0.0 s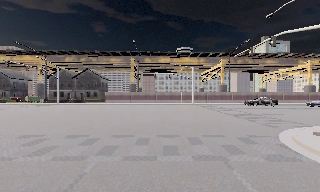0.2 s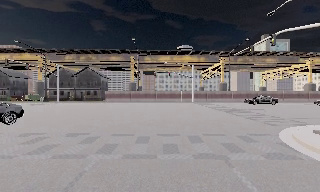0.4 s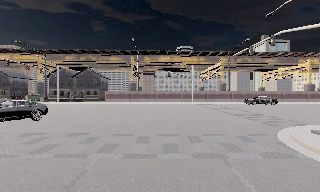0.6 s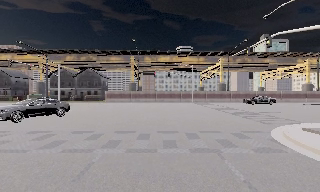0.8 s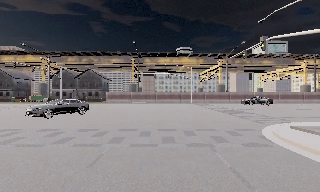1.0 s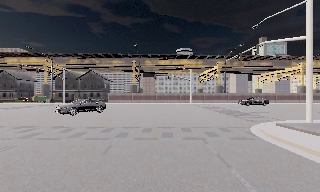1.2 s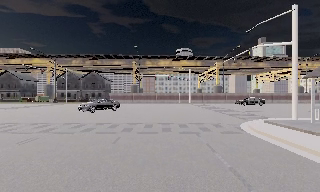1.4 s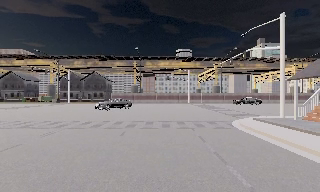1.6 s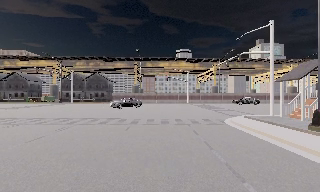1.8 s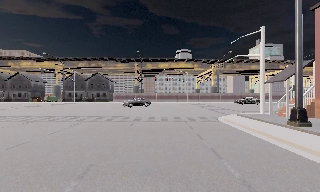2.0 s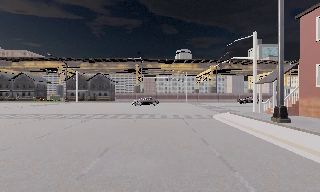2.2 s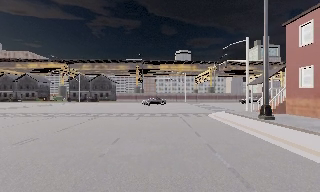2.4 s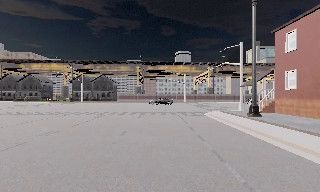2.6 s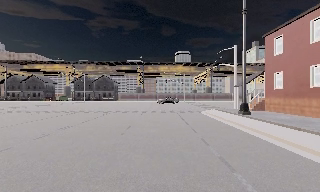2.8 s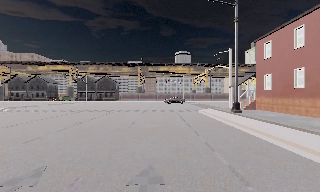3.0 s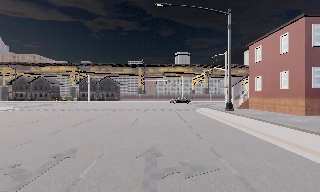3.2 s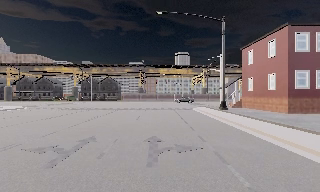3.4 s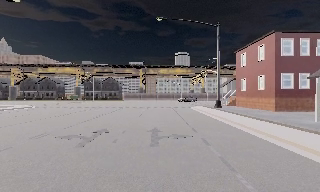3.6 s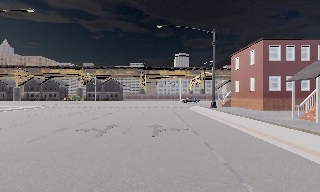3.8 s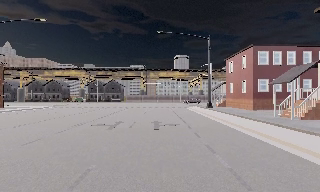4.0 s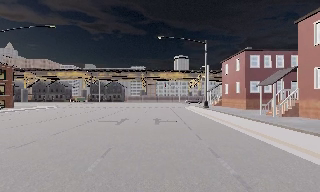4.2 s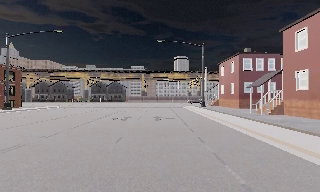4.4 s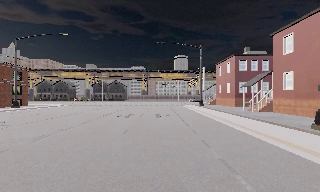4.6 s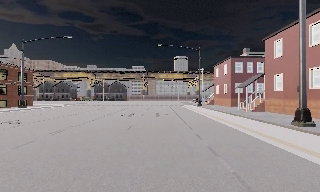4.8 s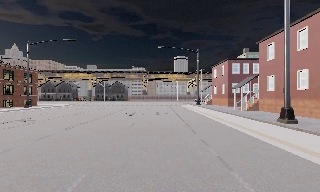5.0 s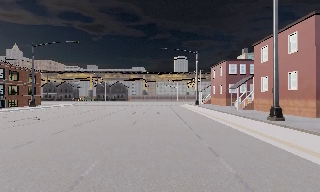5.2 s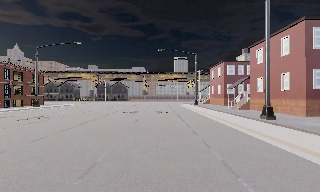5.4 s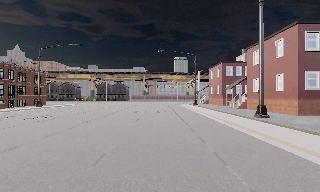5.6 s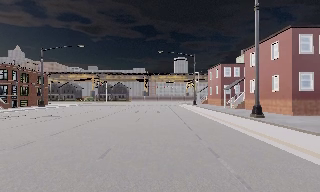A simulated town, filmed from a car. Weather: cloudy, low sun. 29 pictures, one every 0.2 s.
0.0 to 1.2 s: The camera travels backward, about 3 m, so what stands in front gets smaller. It gains speed.
1.2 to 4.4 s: The camera travels backward, about 25 m, so what stands in front gets smaller.
4.4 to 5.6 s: The camera travels backward, about 5 m, so what stands in front gets smaller. It loses speed.
The film runs backward here.
